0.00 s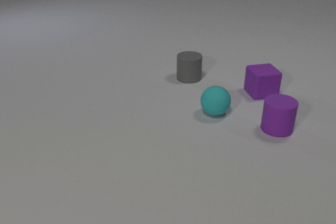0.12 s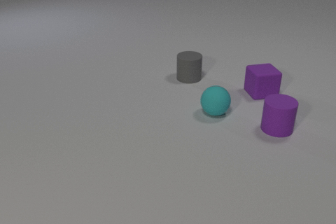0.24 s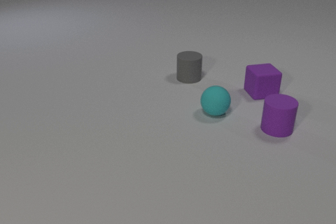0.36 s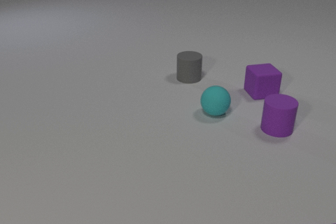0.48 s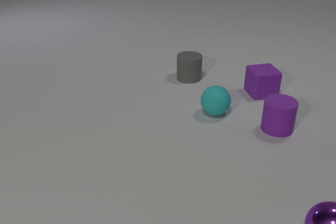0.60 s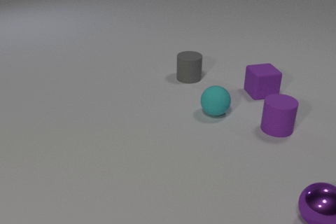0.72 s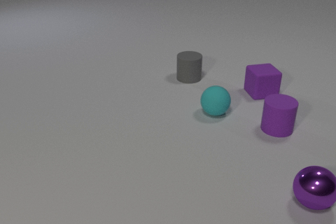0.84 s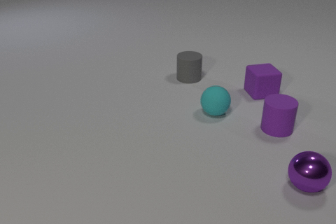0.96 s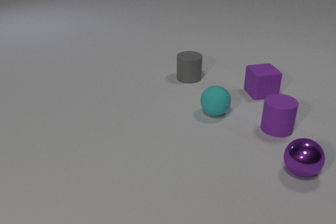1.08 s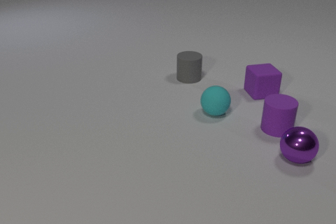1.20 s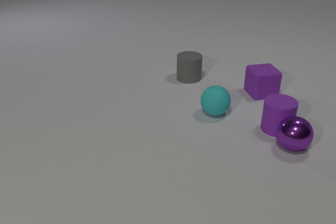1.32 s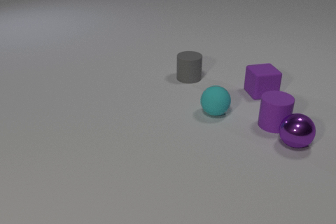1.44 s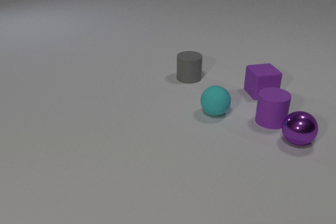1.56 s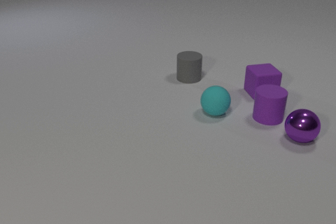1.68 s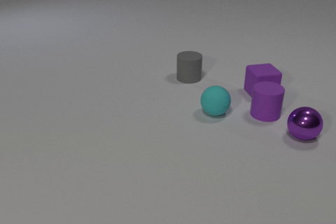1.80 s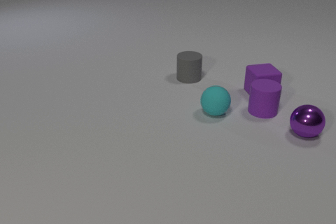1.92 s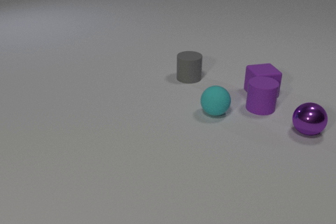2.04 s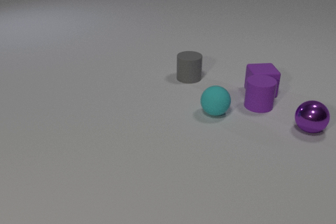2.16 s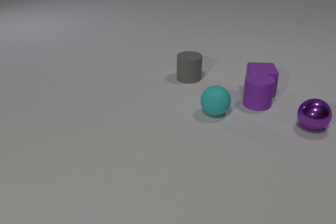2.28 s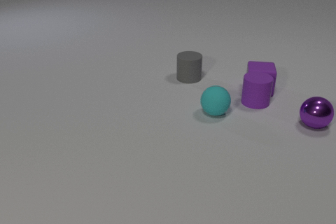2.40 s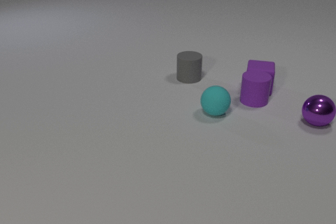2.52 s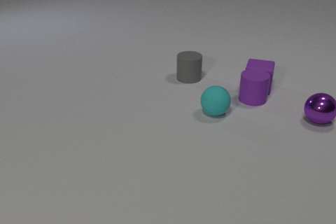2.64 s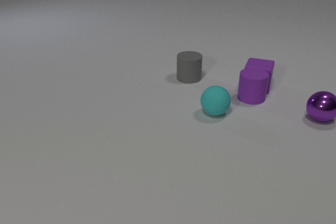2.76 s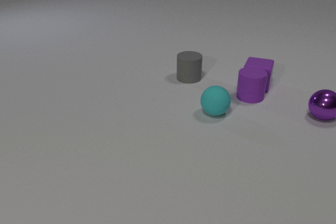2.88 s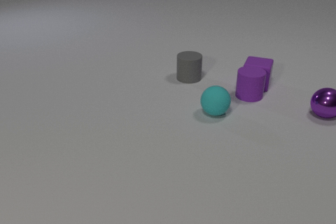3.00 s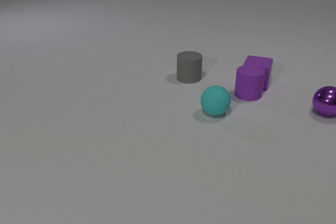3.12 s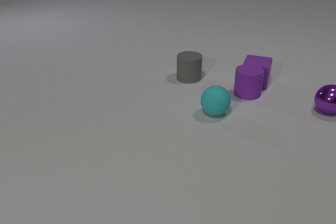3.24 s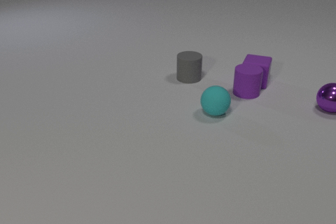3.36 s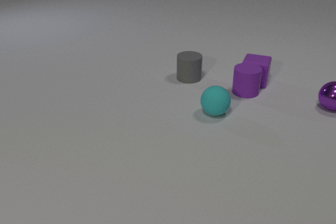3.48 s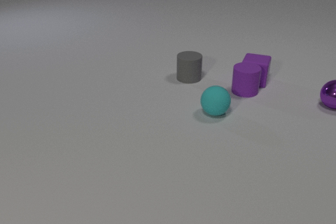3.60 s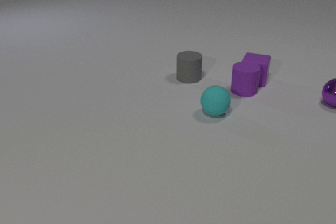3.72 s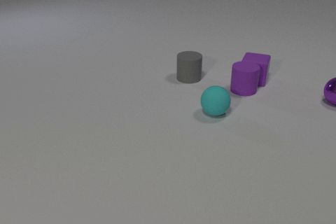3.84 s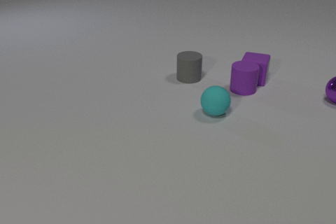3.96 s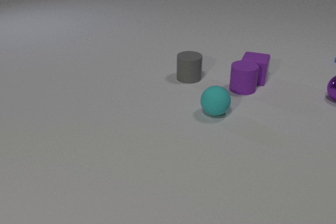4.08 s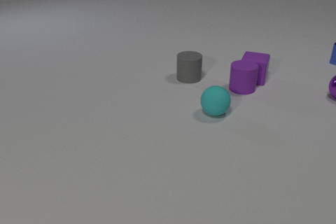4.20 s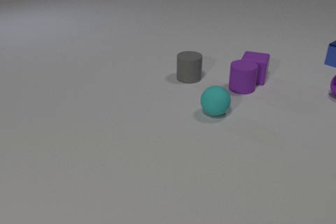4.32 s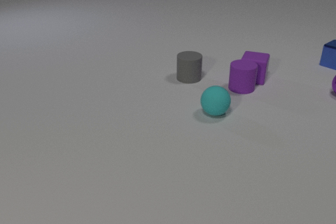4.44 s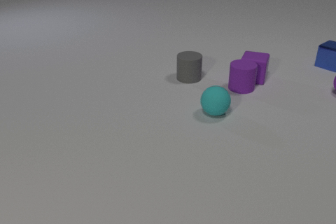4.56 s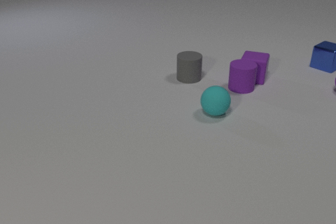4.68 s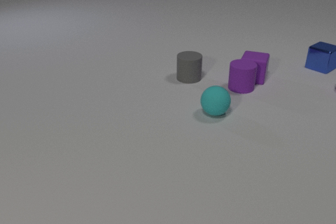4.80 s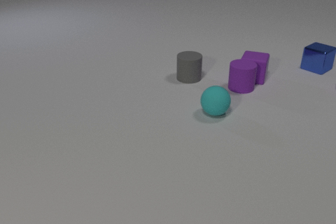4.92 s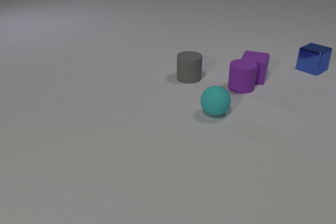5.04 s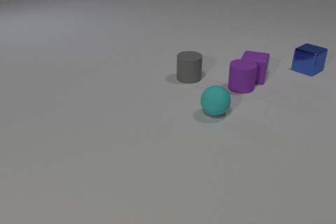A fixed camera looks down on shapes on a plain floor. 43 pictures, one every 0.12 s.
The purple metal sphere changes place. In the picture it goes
away from the camera.
The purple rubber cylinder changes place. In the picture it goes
away from the camera.
0.00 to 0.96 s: The purple metal sphere comes in at the bottom edge, rolls away from the camera.
0.96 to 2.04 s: The purple metal sphere rolls away from the camera. The purple rubber cylinder slides away from the camera and to the left. The purple metal sphere and the purple rubber cylinder collide. The purple rubber cylinder and the purple rubber cube collide.
2.04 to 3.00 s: The purple metal sphere rolls away from the camera. The purple rubber cylinder slides away from the camera and to the left. The purple rubber cube slides away from the camera, spins clockwise seen from above by about 30 degrees, its near face sliding to the left.
3.00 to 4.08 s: The purple metal sphere rolls away from the camera. The purple rubber cylinder slides away from the camera and to the left. The purple rubber cube slides away from the camera. The blue metal cube comes in at the right edge.
4.08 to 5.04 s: The purple metal sphere rolls away from the camera, leaves at the right edge. The blue metal cube slides to the left and toward the camera.
How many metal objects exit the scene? 1.
What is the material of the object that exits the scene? metal.
How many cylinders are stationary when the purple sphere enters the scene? 2.
